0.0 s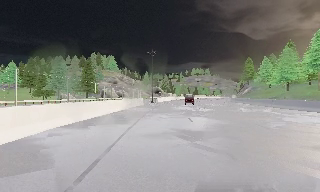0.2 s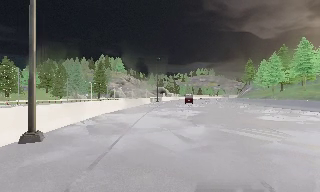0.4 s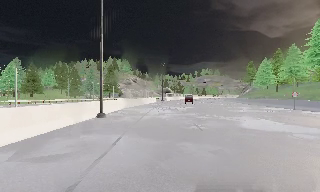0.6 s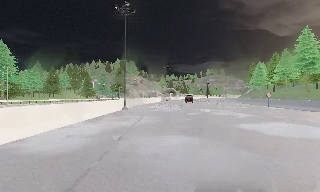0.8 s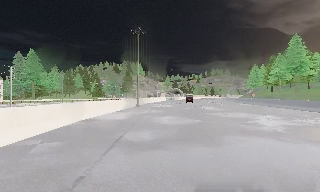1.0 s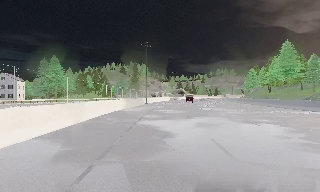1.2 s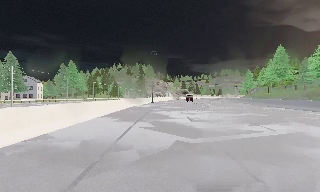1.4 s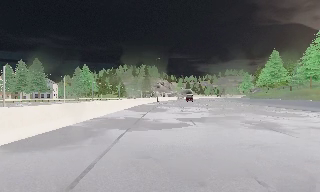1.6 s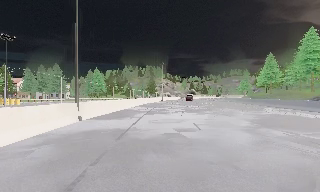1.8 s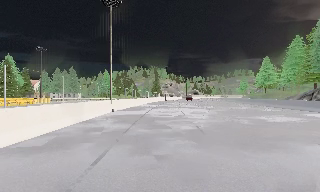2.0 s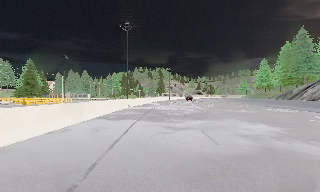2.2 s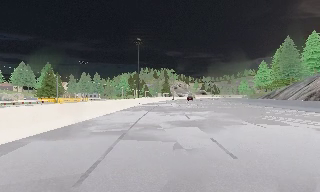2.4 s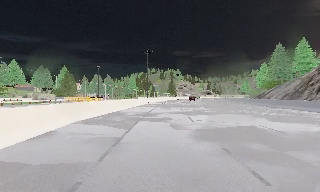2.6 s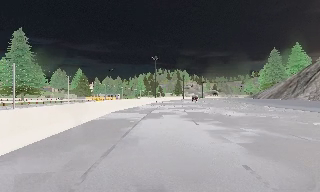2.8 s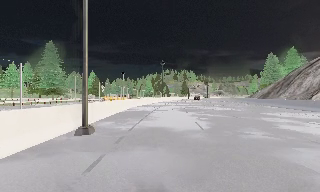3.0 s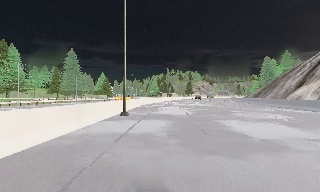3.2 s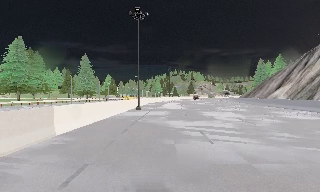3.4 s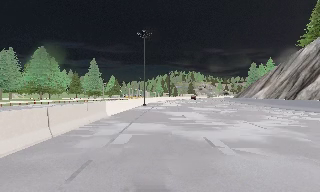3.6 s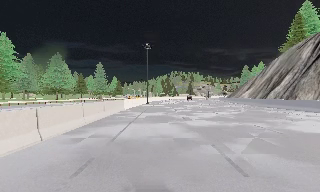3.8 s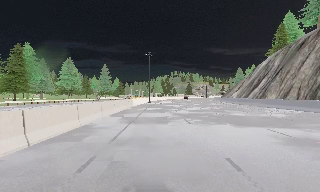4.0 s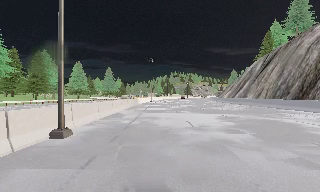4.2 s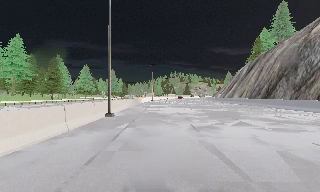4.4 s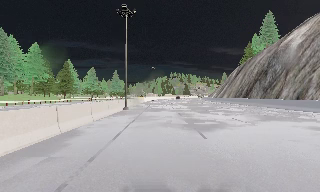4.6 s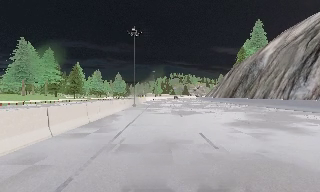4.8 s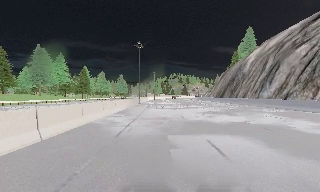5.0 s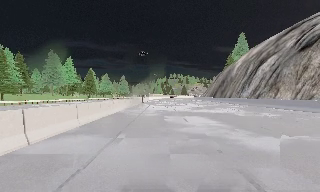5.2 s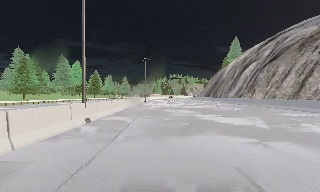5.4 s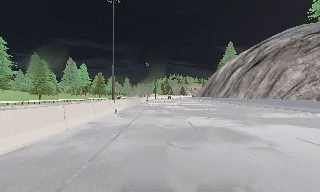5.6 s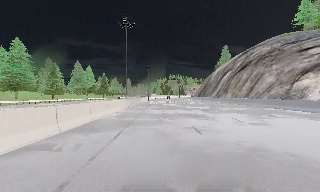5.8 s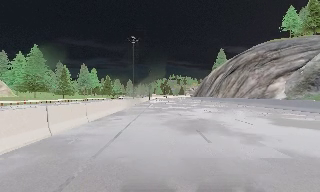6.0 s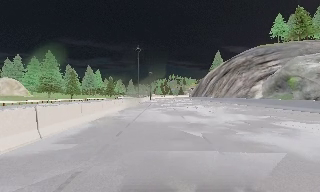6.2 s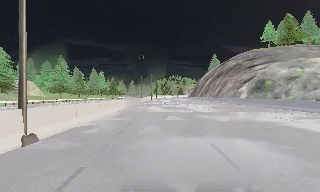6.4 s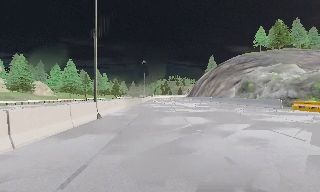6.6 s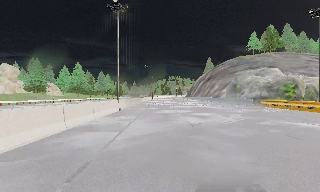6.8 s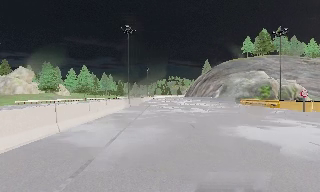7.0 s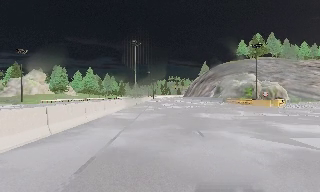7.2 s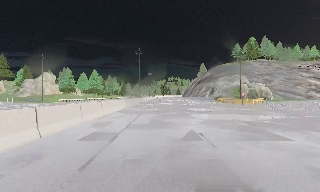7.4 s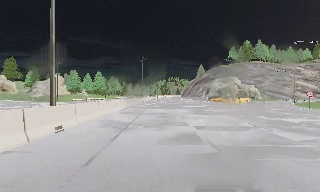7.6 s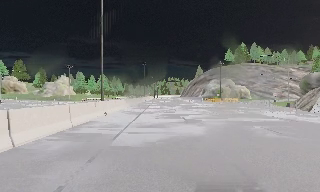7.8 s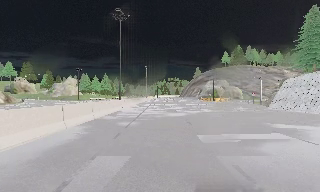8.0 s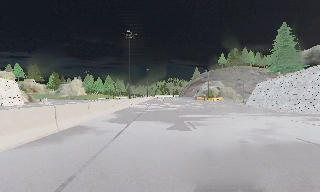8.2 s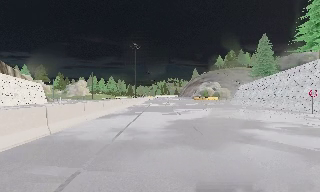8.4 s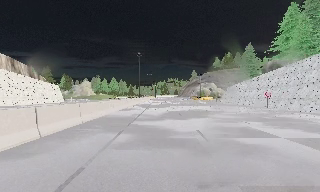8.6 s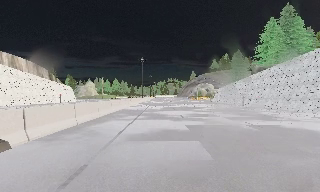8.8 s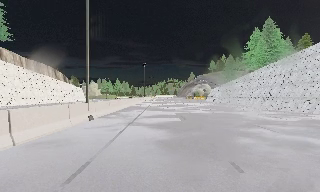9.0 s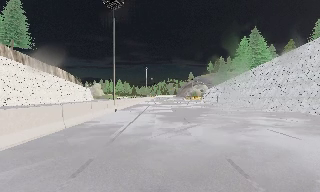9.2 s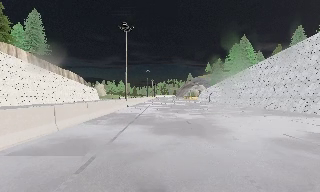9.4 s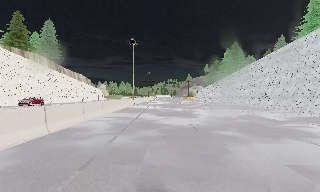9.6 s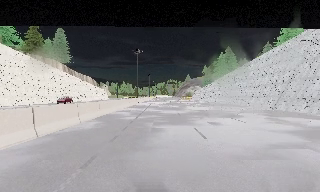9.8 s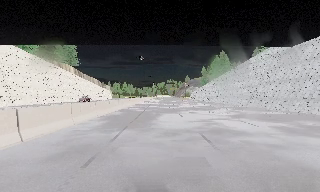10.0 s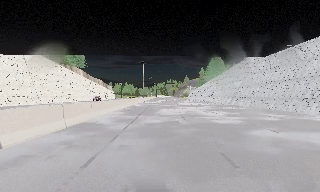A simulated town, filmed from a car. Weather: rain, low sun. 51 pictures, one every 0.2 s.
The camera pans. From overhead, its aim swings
counterclockwise.
The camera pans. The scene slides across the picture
to the right.
0.0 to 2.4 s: The camera swings to its left by about 20 degrees, and the scene slides to the right. It travels backward, about 75 m, so what stands in front gets smaller.
2.4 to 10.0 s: The camera travels backward, about 235 m, so what stands in front gets smaller.
The film runs backward here.
